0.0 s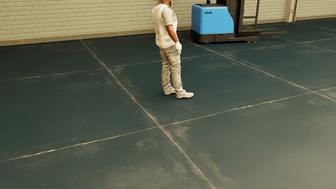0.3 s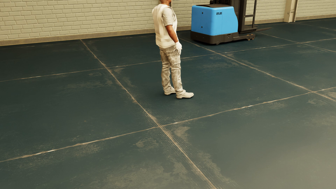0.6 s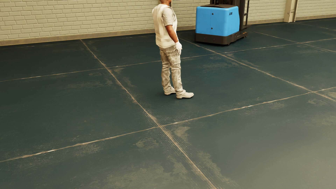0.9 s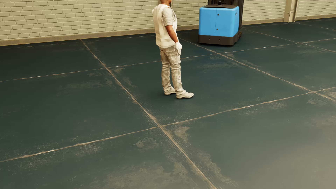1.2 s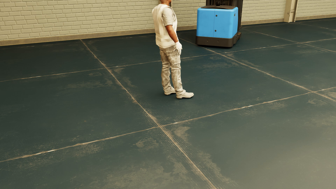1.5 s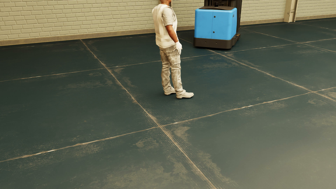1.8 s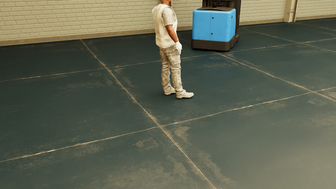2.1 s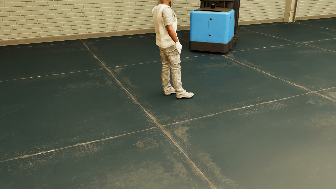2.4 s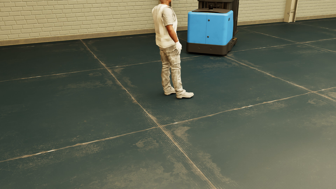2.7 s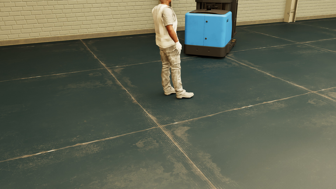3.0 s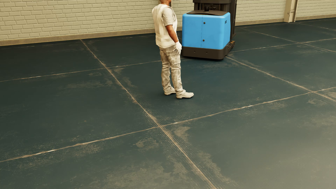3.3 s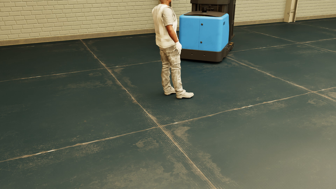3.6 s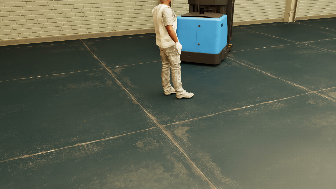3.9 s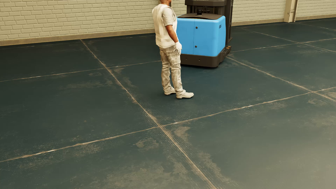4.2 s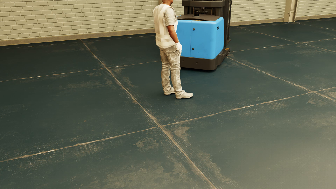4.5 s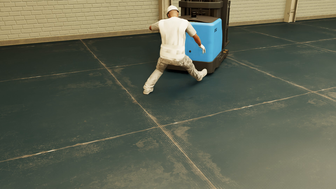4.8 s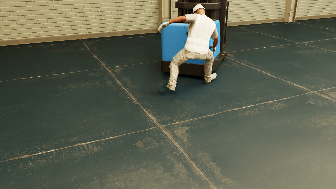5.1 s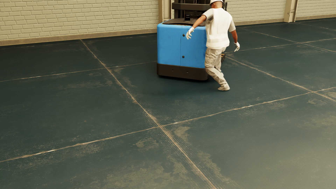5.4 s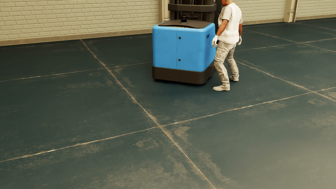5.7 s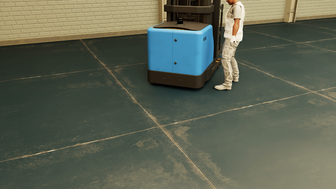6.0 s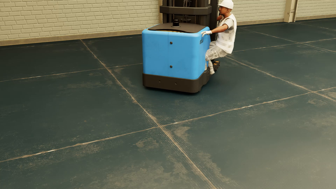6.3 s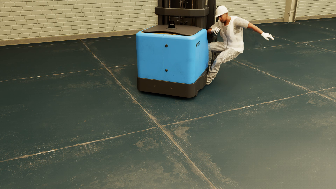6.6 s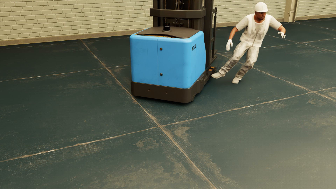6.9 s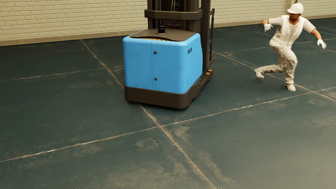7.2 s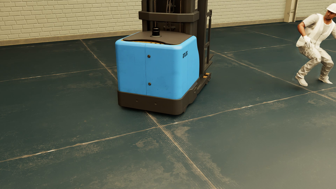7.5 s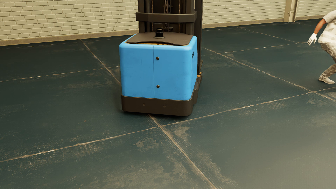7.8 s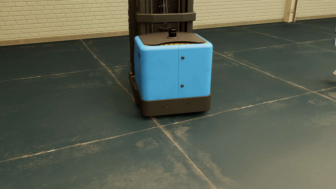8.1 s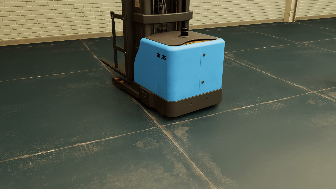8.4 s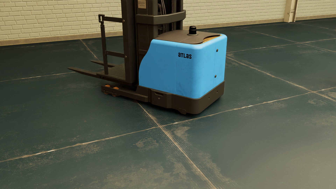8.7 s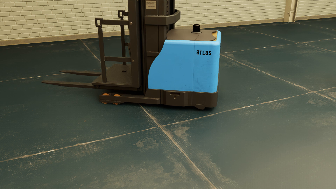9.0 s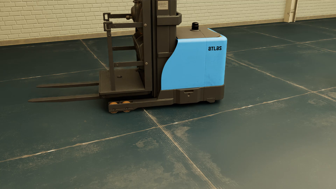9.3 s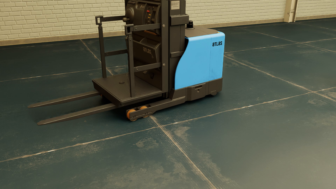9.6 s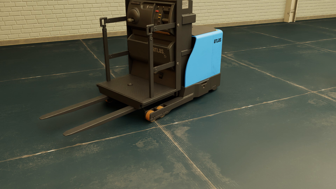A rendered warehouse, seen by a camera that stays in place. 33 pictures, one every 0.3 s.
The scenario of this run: Near miss between a forklift and a person.
